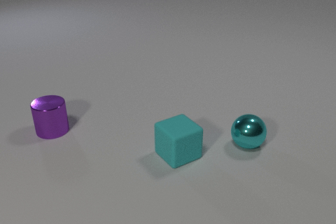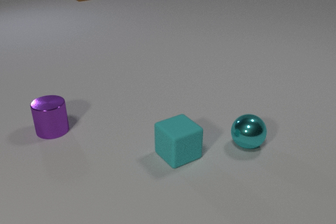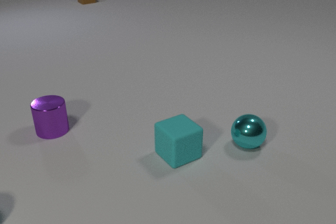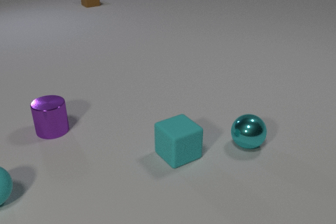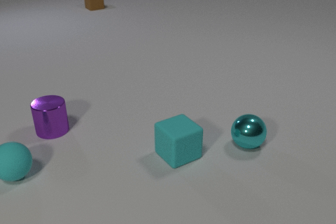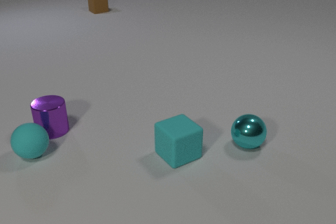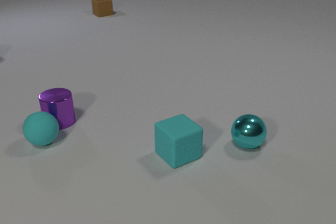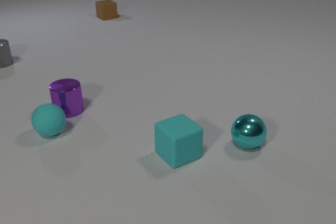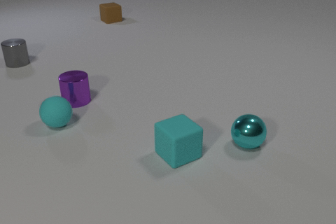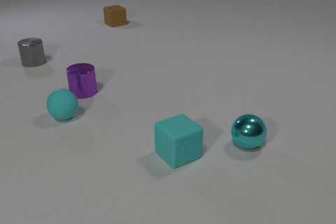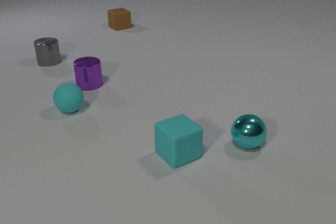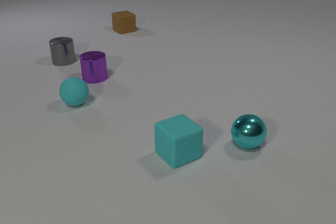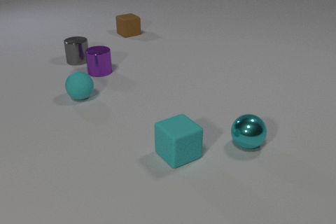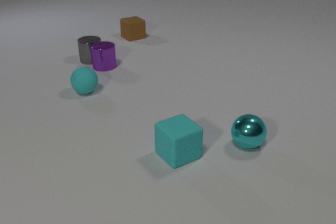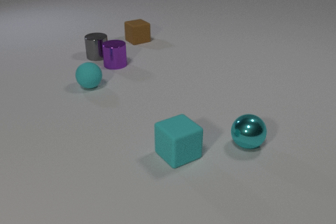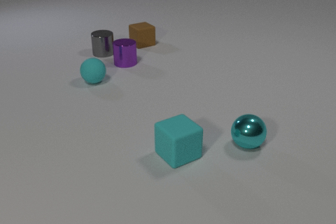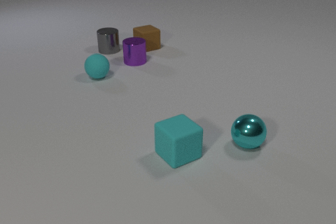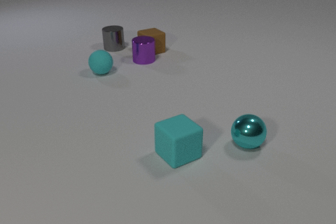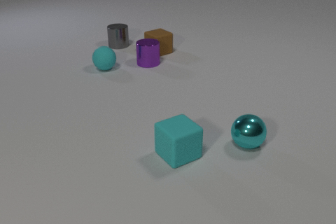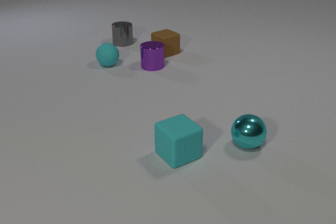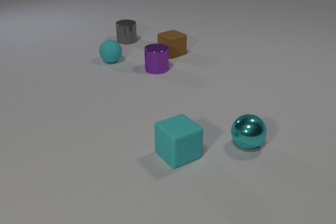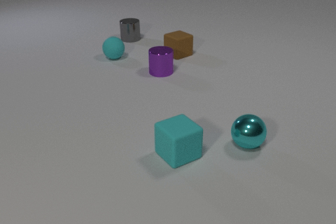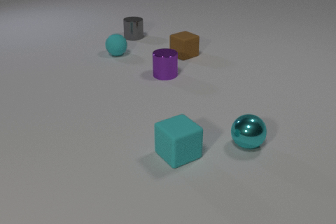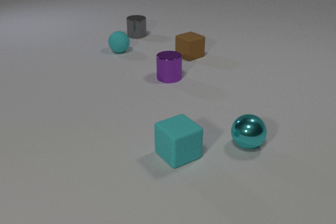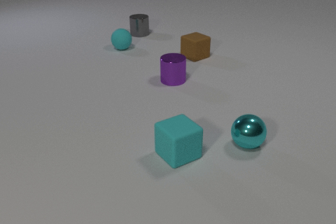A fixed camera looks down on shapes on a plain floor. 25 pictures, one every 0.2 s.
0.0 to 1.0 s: The cyan rubber sphere comes in at the left edge, rolls away from the camera and to the right. The brown rubber cube comes in at the top edge, slides toward the camera.
1.0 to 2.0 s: The cyan rubber sphere rolls away from the camera and to the right. The purple metal cylinder slides away from the camera and to the right. The gray metal cylinder comes in at the left edge, slides to the right. The brown rubber cube slides toward the camera. The cyan rubber sphere and the purple metal cylinder collide.
2.0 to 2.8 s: The cyan rubber sphere rolls away from the camera and to the right. The purple metal cylinder slides away from the camera and to the right. The gray metal cylinder slides to the right. The brown rubber cube slides toward the camera. The purple metal cylinder and the gray metal cylinder collide.
2.8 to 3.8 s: The cyan rubber sphere rolls away from the camera. The purple metal cylinder slides to the right. The gray metal cylinder slides away from the camera and to the right. The brown rubber cube slides toward the camera and to the right. The purple metal cylinder and the brown rubber cube collide.
3.8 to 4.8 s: The cyan rubber sphere rolls away from the camera. The purple metal cylinder slides toward the camera and to the right. The gray metal cylinder slides away from the camera and to the right. The brown rubber cube slides to the right.
Are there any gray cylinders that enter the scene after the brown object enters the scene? yes.
What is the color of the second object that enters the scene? cyan.
How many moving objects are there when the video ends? 4.
